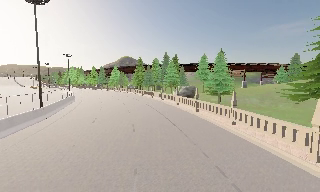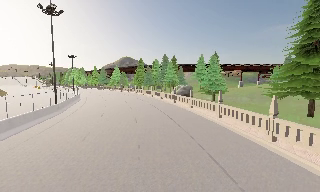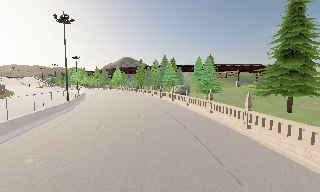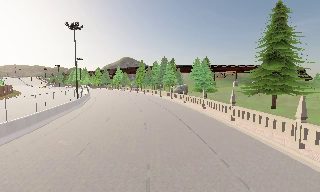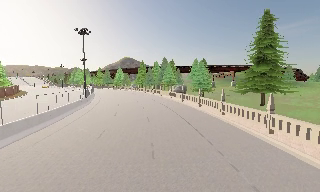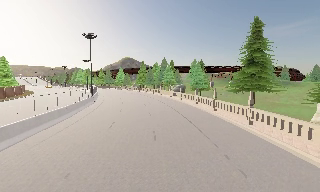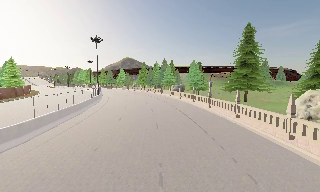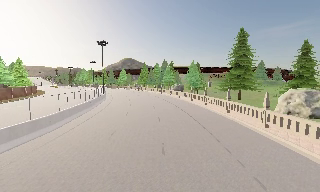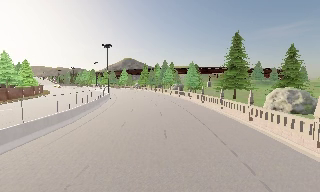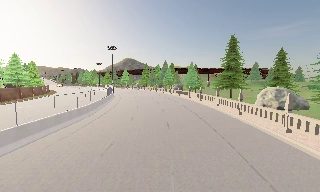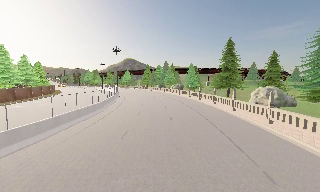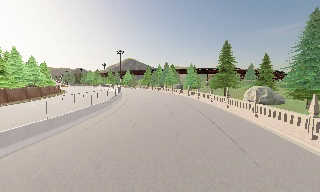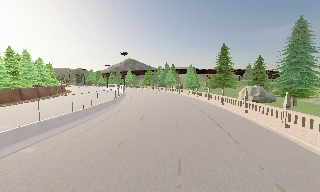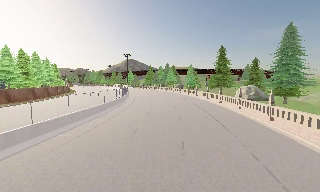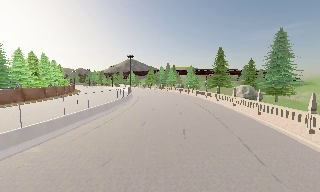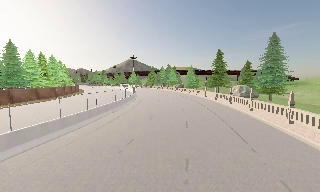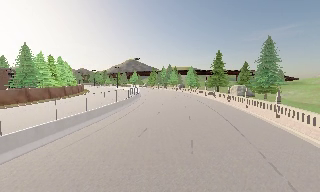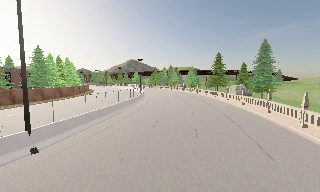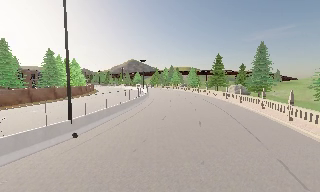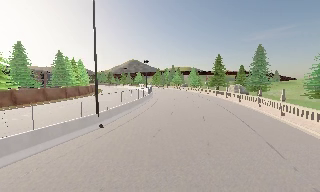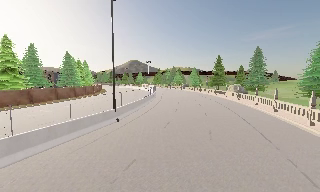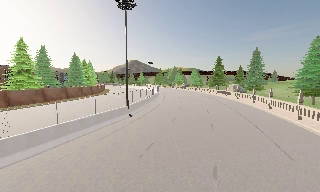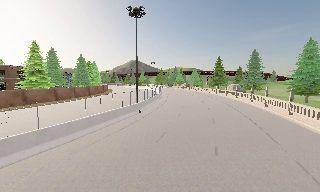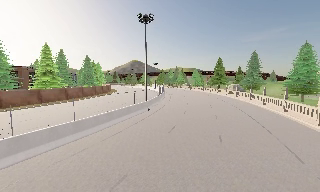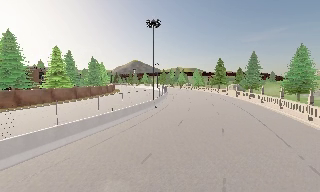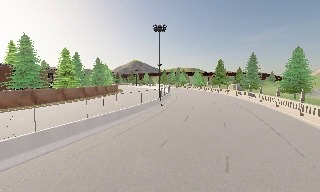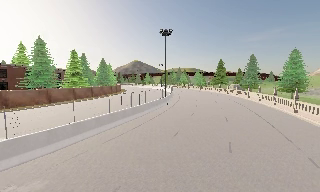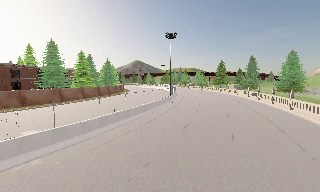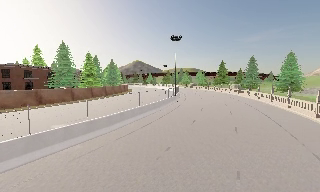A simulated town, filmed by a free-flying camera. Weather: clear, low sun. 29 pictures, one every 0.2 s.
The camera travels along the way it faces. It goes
backward.
0.0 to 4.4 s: The camera travels backward, about 55 m, so what stands in front gets smaller.
4.4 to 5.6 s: The camera travels backward and to its left, about 12 m, so what stands in front gets smaller.
The film runs backward here.
